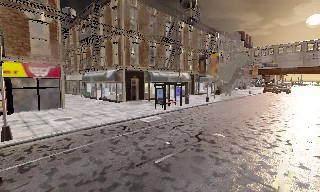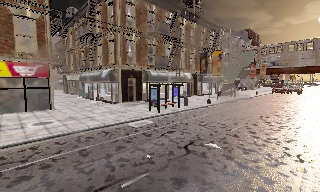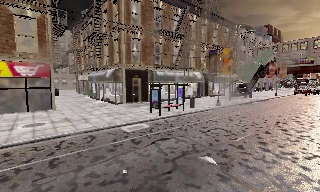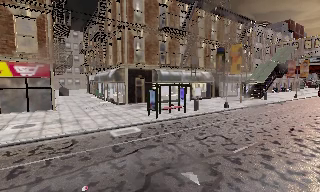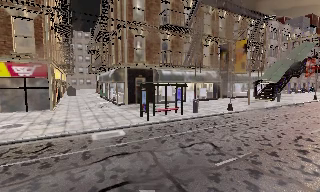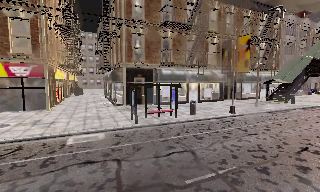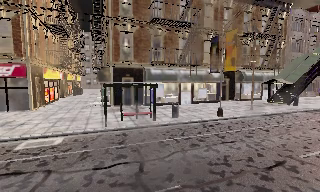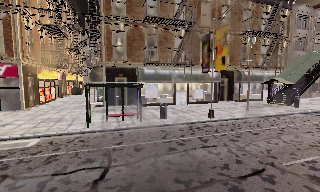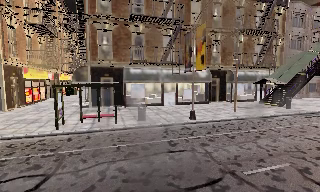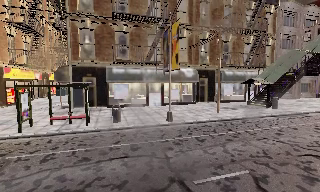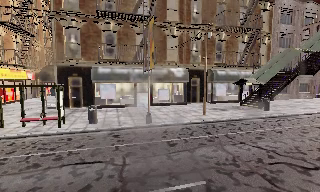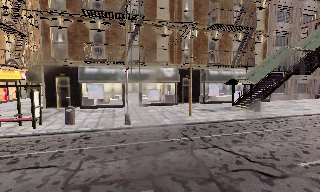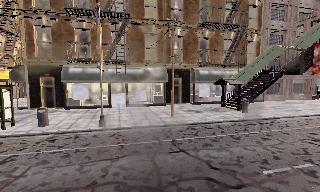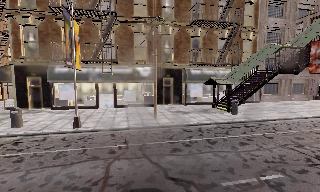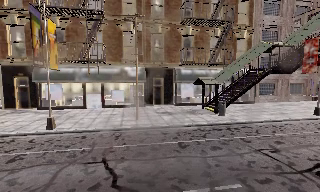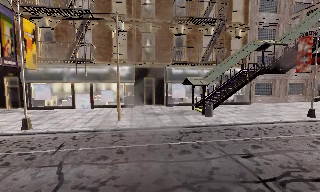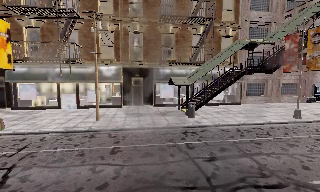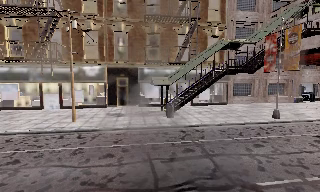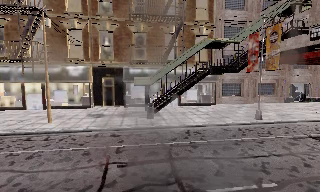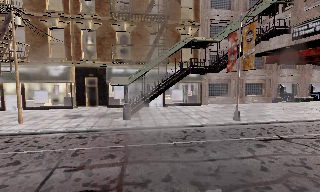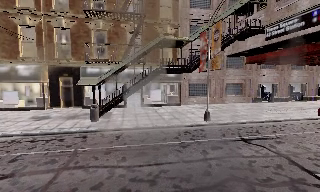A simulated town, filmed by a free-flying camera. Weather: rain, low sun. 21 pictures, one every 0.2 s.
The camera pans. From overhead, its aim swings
counterclockwise.
0.0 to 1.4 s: The camera pans to its left, which is counterclockwise from overhead, by about 30 degrees. It travels to its right and forward, about 12 m.
1.4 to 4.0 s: The camera travels to its right, about 20 m, so close, fixed things drift to the left.
The film runs backward here.
